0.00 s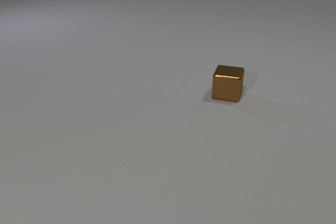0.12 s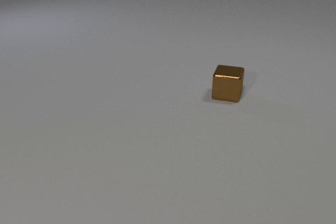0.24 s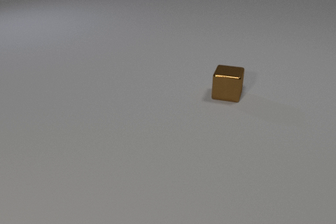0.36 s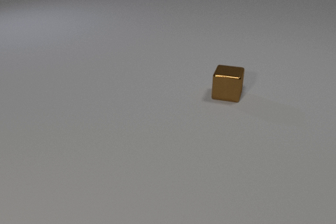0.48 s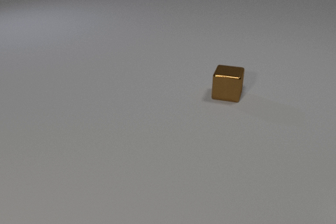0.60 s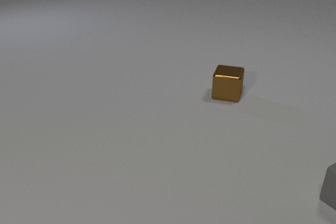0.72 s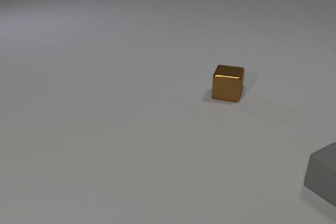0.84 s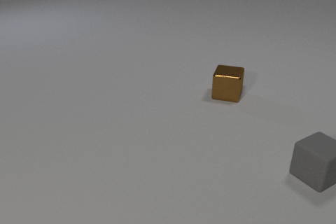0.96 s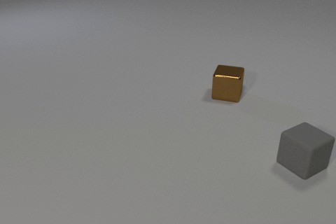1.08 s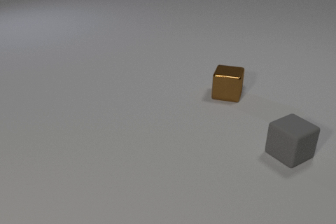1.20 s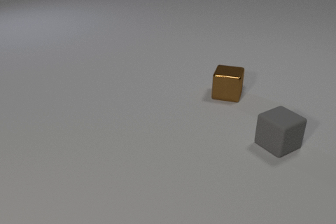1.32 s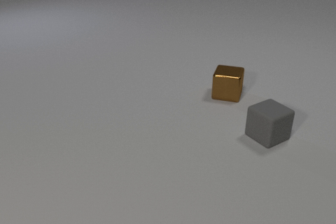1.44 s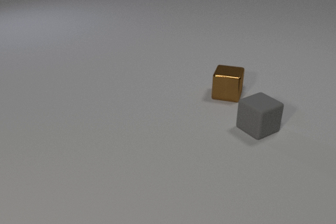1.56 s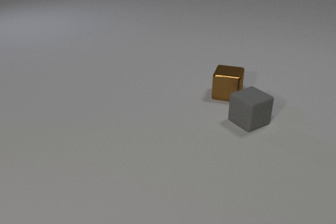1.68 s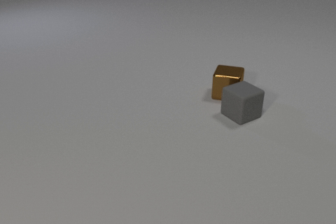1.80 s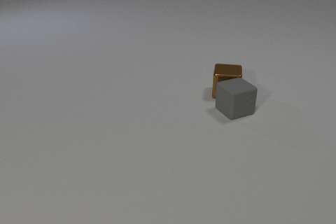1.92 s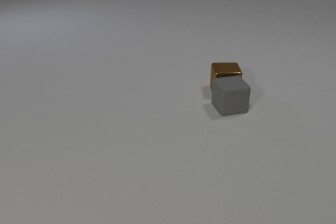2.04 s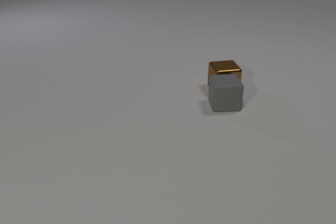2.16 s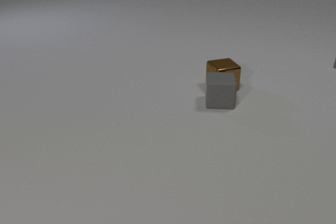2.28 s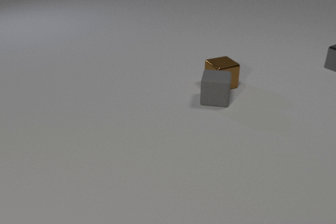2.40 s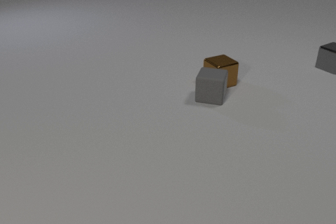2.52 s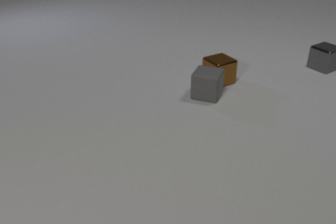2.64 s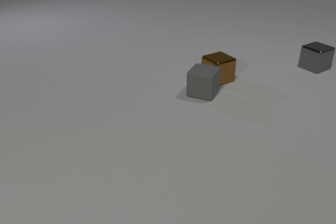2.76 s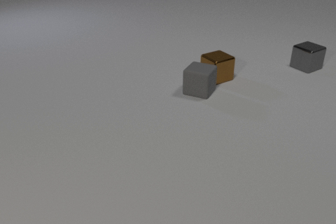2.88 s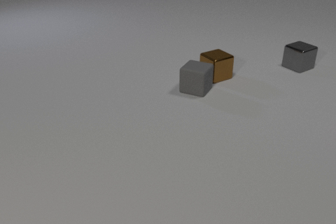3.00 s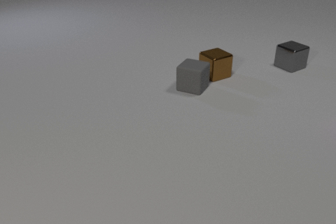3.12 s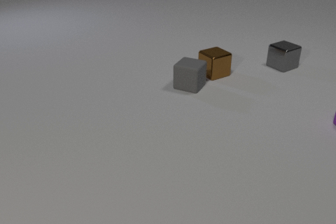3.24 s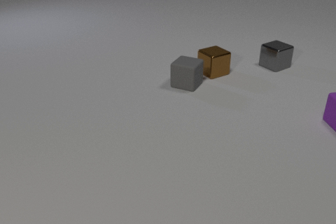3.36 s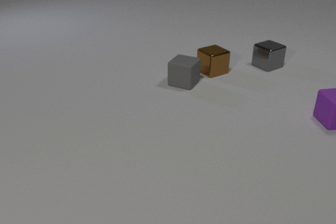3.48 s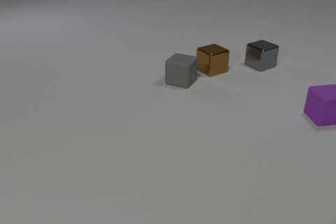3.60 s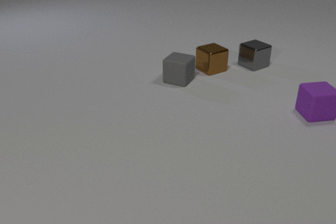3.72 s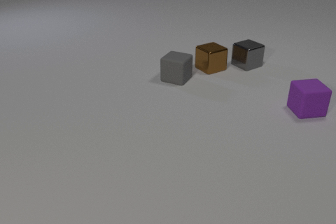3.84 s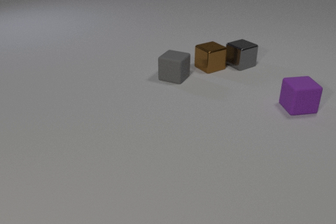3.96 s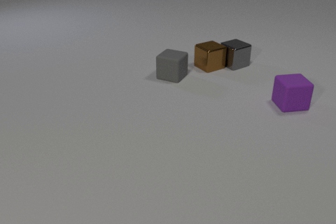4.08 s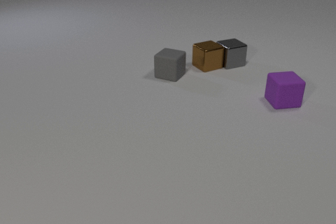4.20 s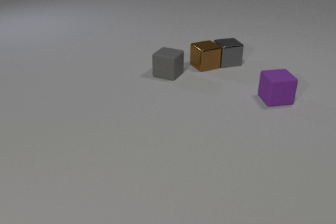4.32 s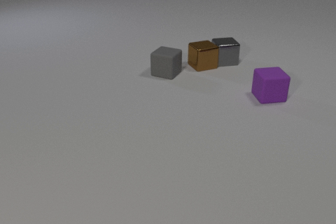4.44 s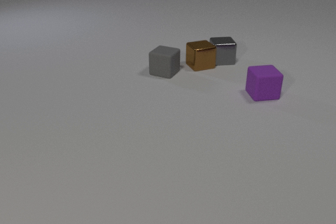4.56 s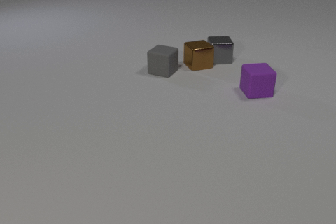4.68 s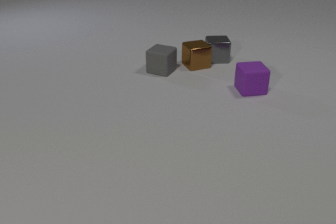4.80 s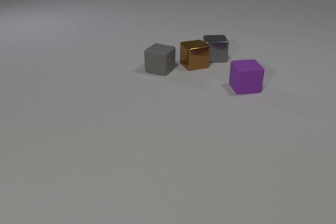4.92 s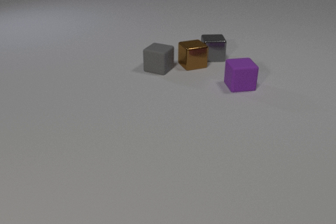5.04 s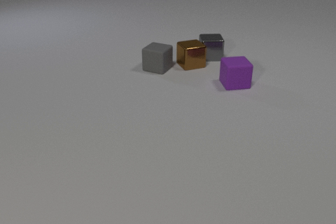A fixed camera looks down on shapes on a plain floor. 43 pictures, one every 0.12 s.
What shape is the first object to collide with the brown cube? cube.
What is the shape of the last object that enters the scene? cube.
How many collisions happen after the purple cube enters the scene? 1.
0.00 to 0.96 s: The gray rubber cube comes in at the right edge, slides to the left and away from the camera.
0.96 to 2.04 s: The gray rubber cube slides away from the camera and to the left, spins so that its near face slides to the left, clockwise seen from above. The brown metal cube slides away from the camera, spins so that its near face slides to the right, counterclockwise seen from above. The gray rubber cube and the brown metal cube collide.
2.04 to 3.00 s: The gray rubber cube slides away from the camera and to the left, spins so that its near face slides to the left, clockwise seen from above. The brown metal cube slides away from the camera, spins counterclockwise seen from above by about 15 degrees, its near face sliding to the right. The gray metal cube comes in at the right edge, slides to the left.
3.00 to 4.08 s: The gray rubber cube slides away from the camera and to the left. The brown metal cube slides away from the camera. The gray metal cube slides to the left. The purple rubber cube comes in at the right edge, slides to the left and away from the camera. The brown metal cube and the gray metal cube collide.
4.08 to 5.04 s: The gray rubber cube slides away from the camera and to the left. The brown metal cube slides to the left. The gray metal cube slides to the left and away from the camera, spins so that its near face slides to the left, clockwise seen from above. The purple rubber cube slides to the left and away from the camera.
